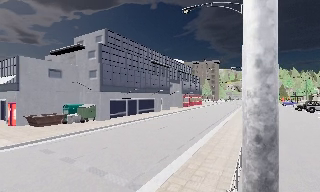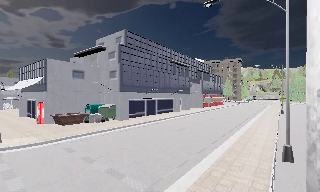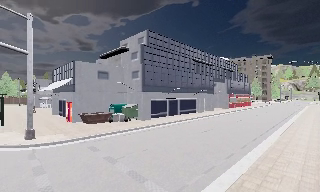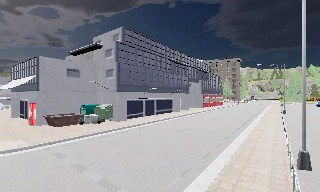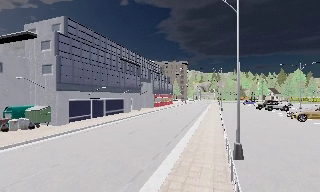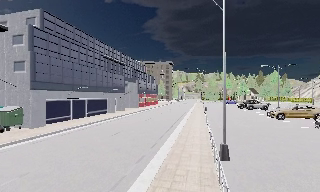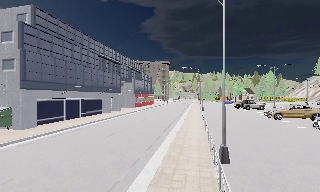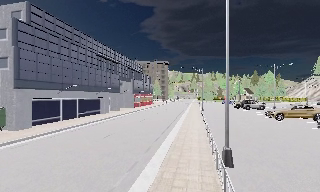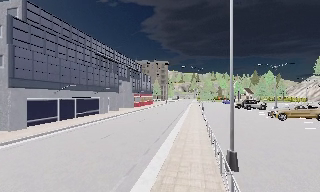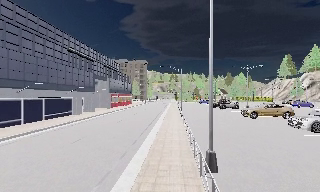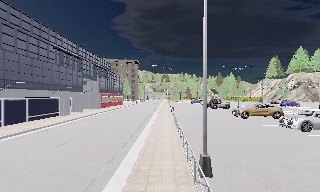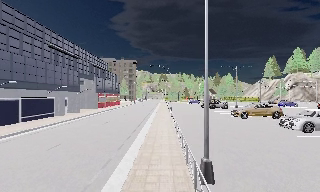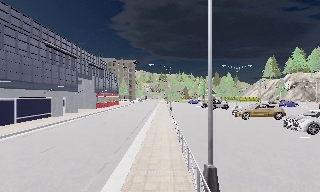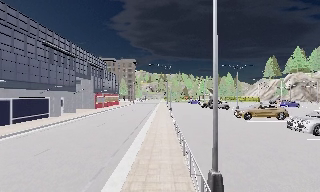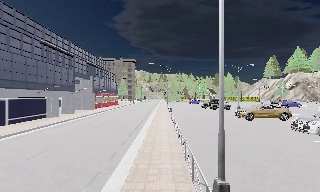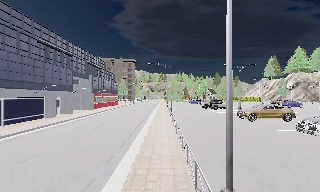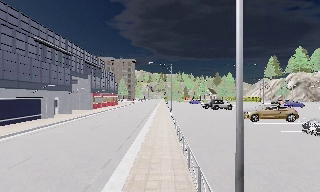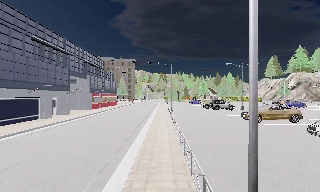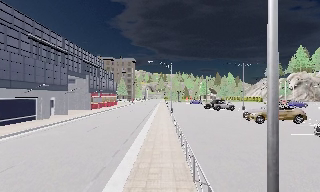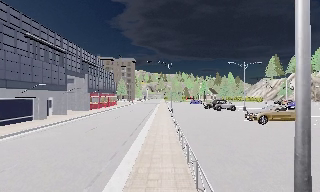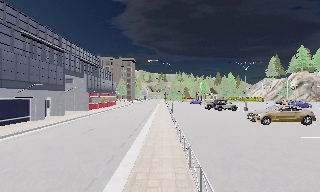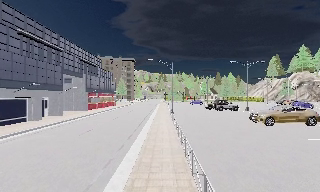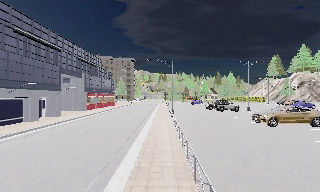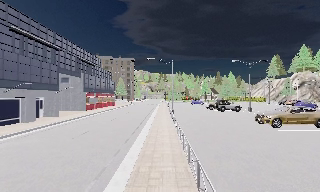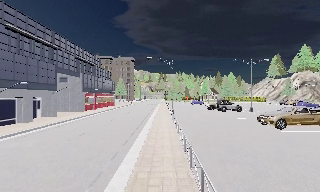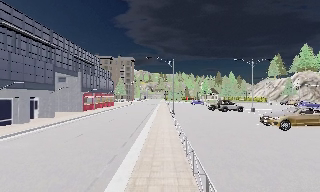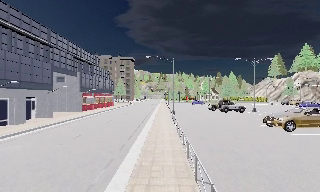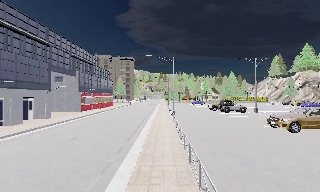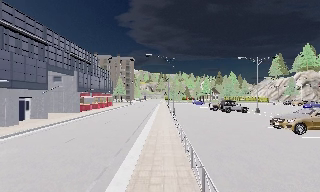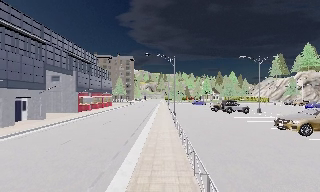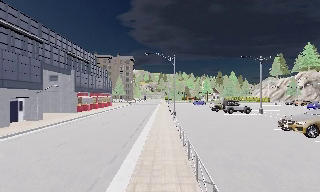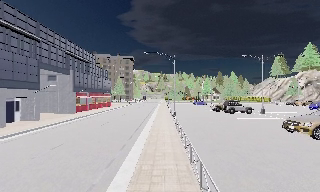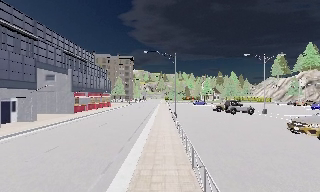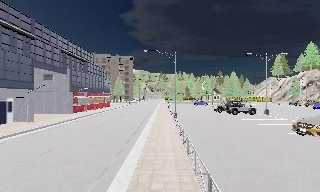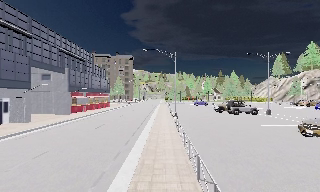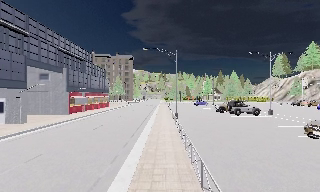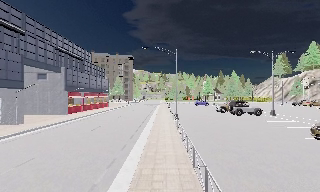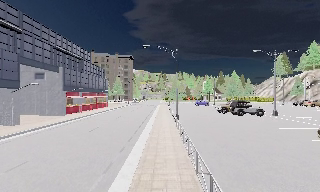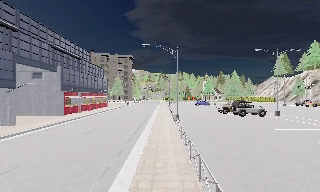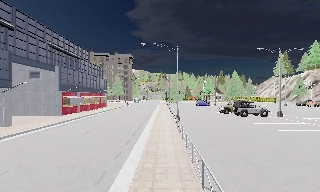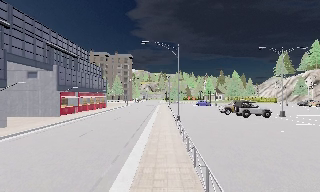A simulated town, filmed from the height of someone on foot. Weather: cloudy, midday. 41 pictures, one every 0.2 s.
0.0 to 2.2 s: The scene slides to the left, as the camera pans about 30 degrees to its right. It travels forward, about 4.5 m, so what stands in front looms larger.
2.2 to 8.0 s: The camera travels forward, about 12 m, so what stands in front looms larger.
The film runs forward here.
